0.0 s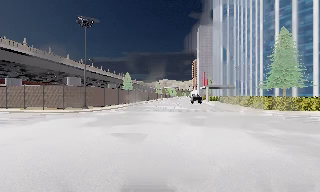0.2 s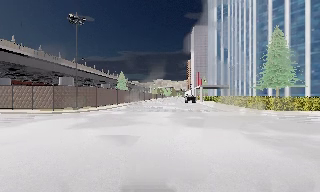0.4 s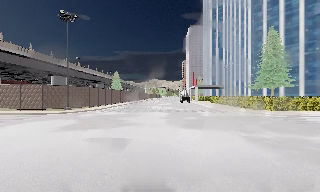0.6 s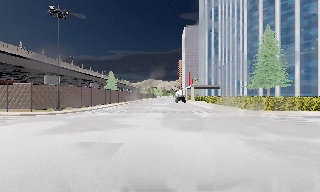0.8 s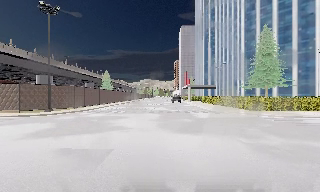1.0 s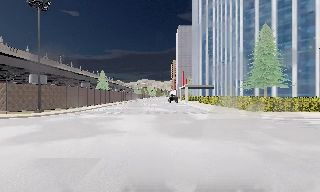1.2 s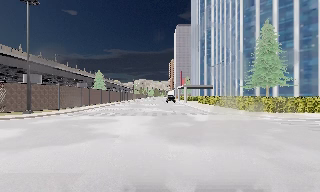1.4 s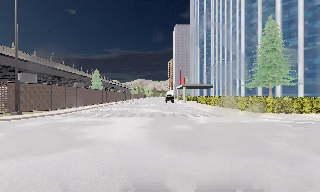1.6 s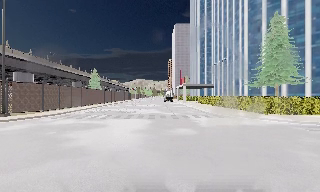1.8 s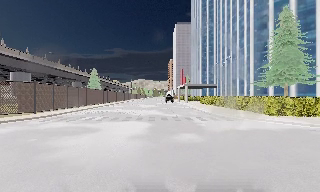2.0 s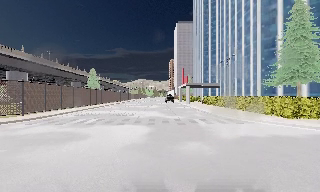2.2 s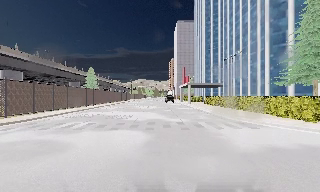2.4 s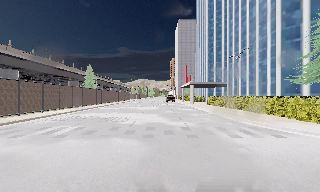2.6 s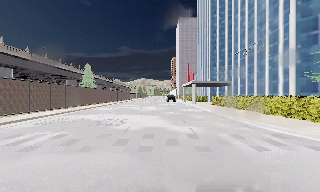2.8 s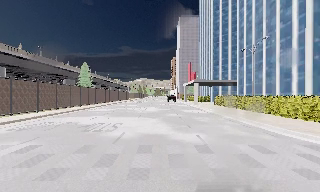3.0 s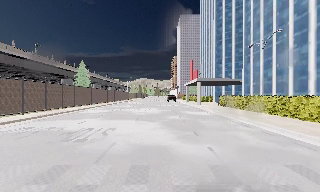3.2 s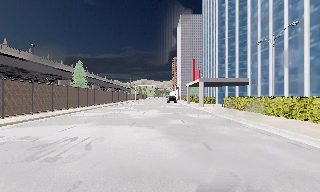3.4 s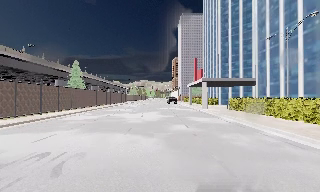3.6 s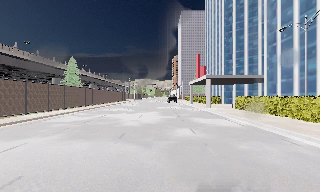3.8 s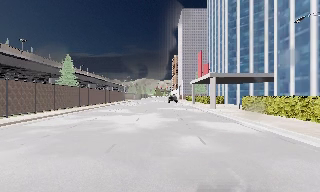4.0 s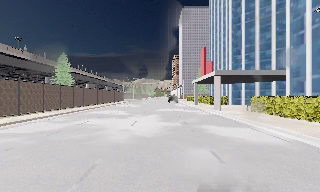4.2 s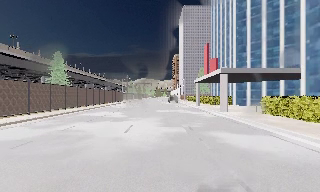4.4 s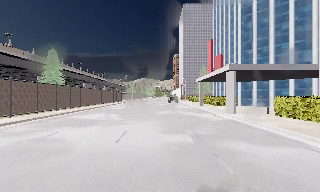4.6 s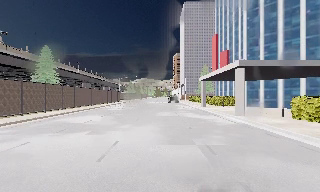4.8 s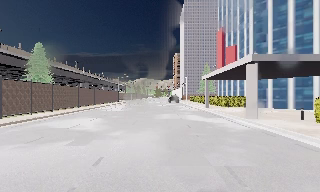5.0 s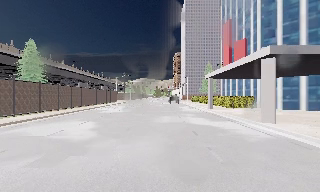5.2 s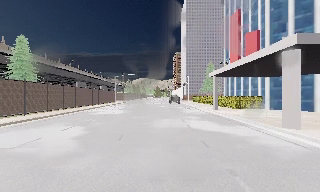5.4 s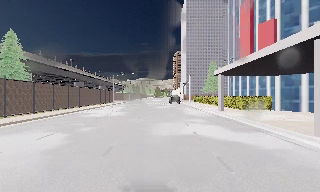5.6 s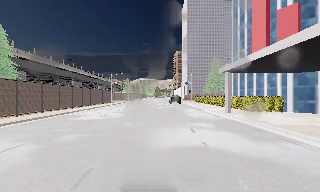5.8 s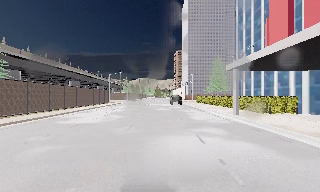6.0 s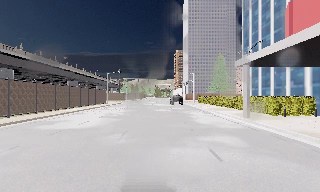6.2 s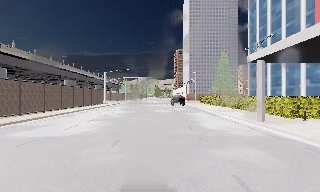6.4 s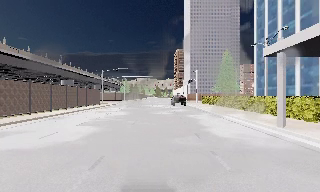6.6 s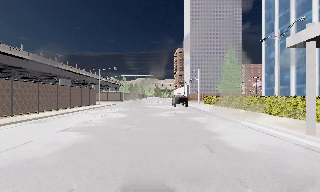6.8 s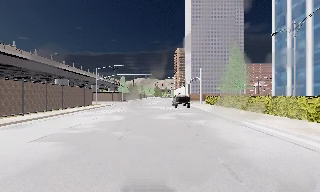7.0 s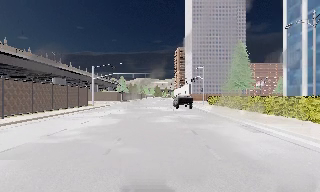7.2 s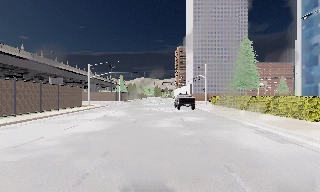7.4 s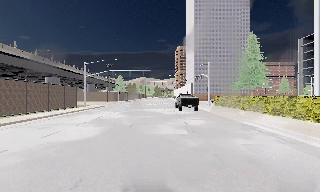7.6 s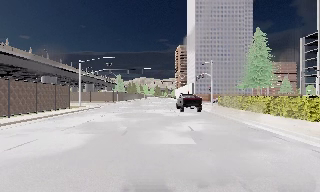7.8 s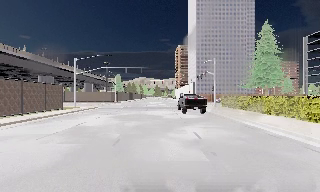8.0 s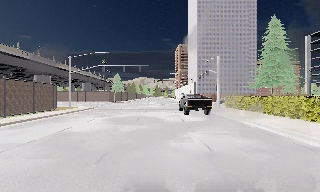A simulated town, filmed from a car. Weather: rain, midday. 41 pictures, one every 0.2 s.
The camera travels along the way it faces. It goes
forward.
0.0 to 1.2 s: The camera travels forward, about 4 m, so what stands in front looms larger. It gains speed.
1.2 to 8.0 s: The camera travels forward, about 60 m, so what stands in front looms larger.
The film runs forward here.
